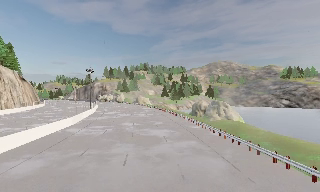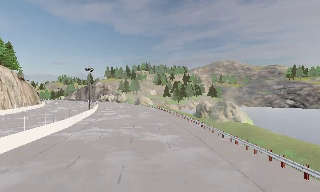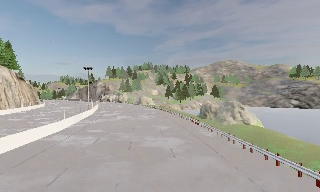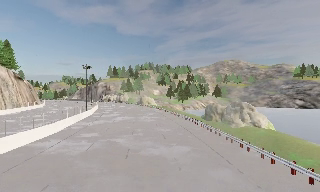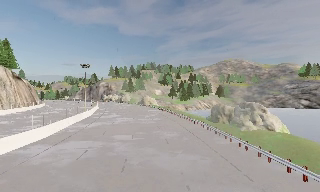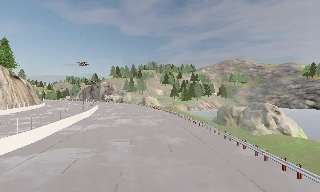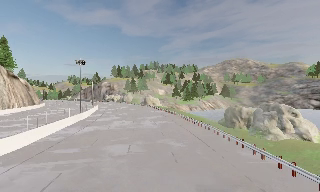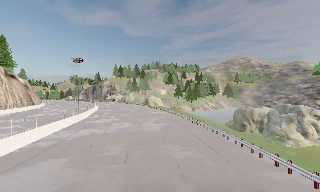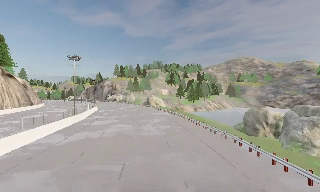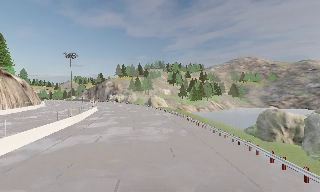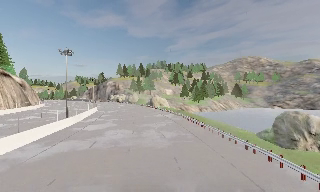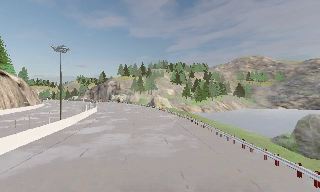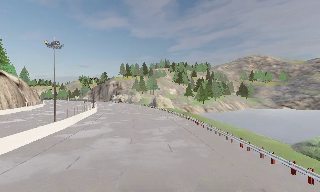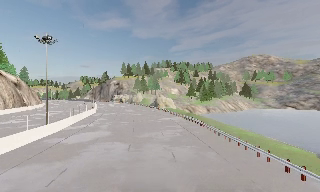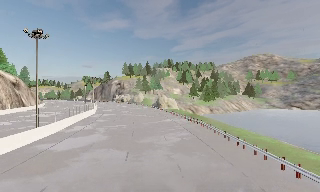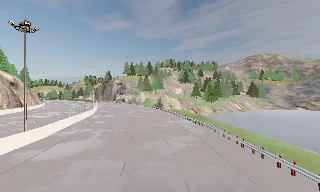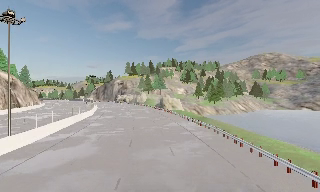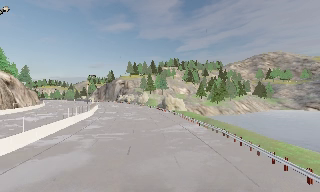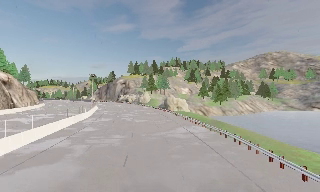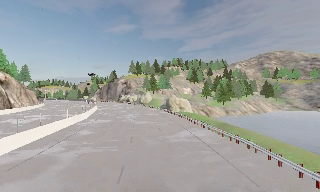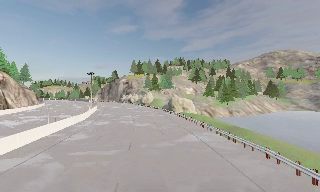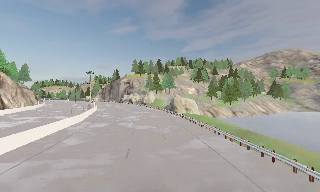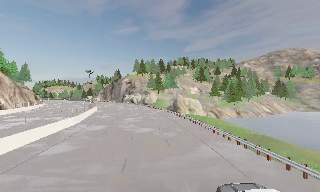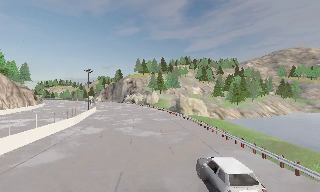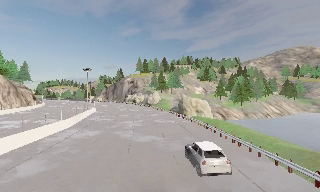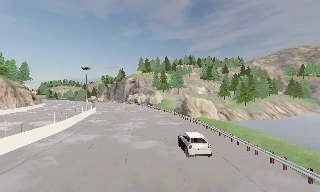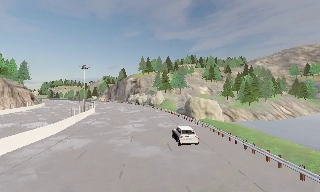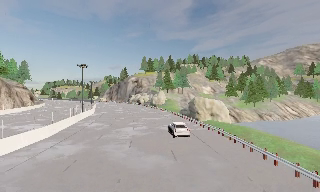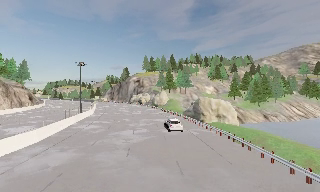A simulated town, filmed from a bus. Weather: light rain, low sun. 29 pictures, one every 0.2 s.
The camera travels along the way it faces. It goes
forward.
0.0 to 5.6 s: The camera swings to its left by about 15 degrees, and the scene slides to the right. It travels forward, about 55 m, so what stands in front looms larger.
The film runs forward here.
